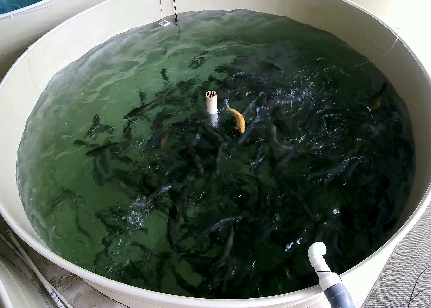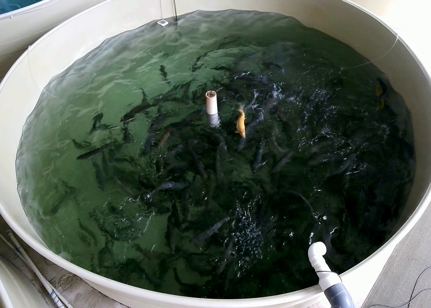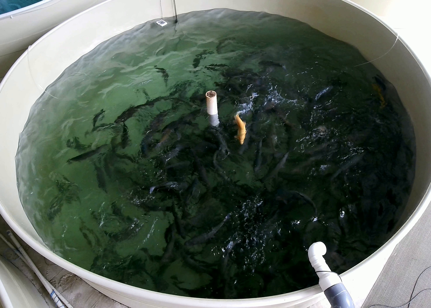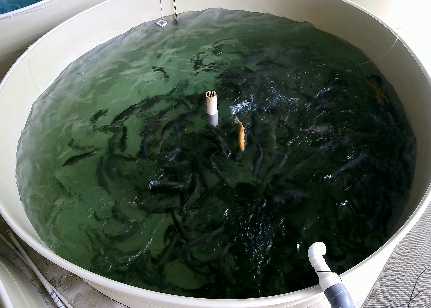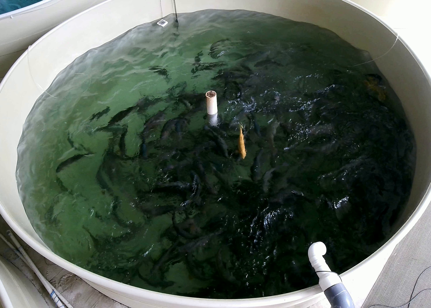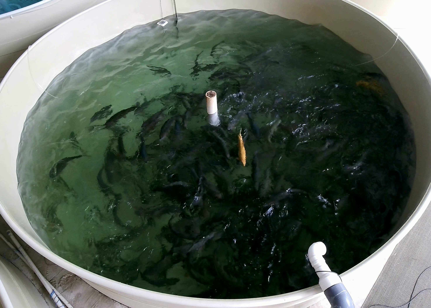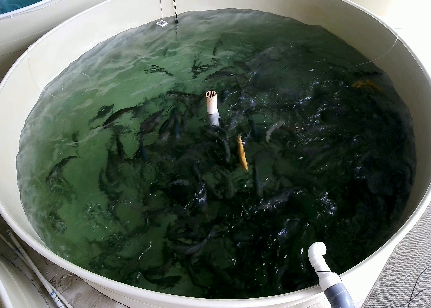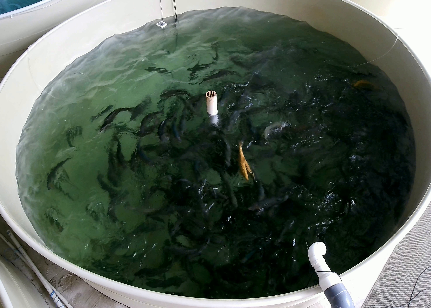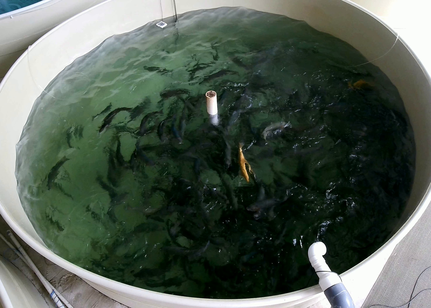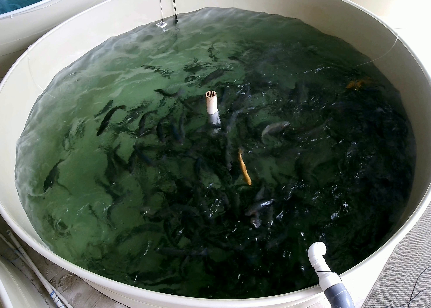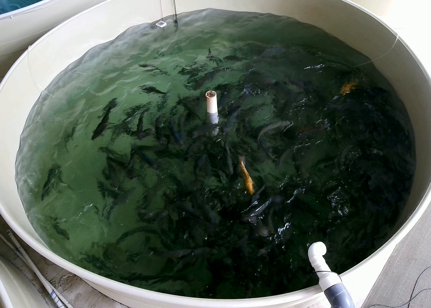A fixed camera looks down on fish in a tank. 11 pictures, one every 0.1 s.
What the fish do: Weak feeding.
